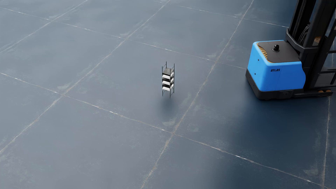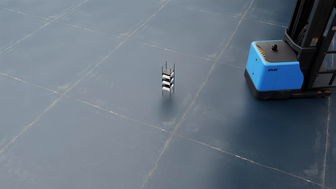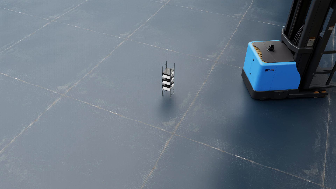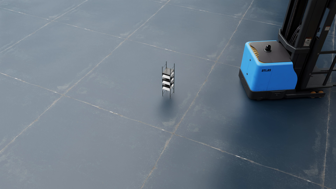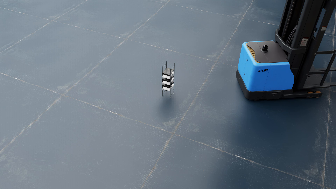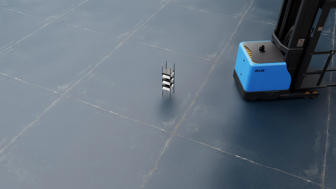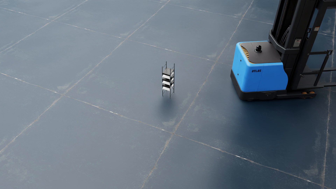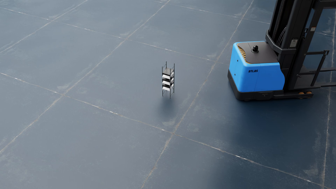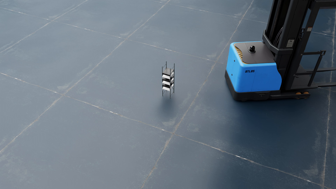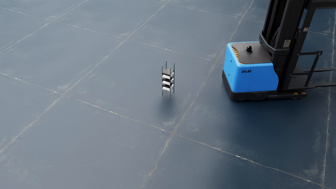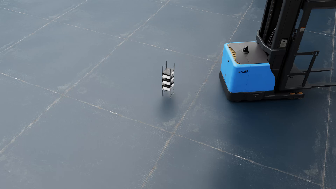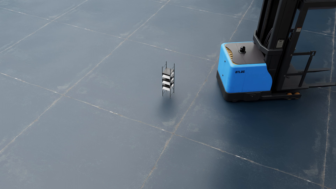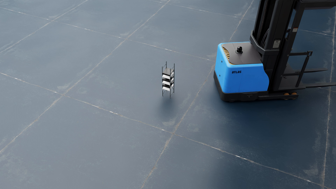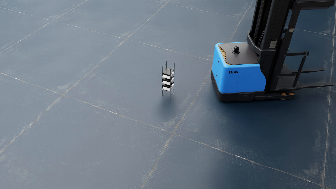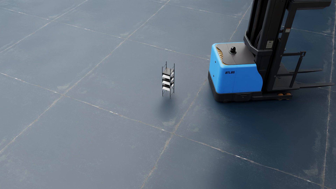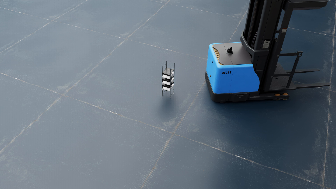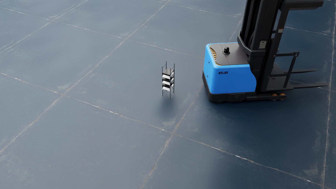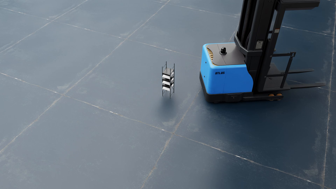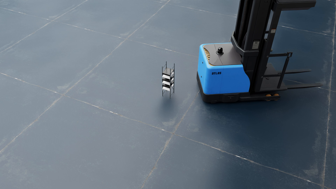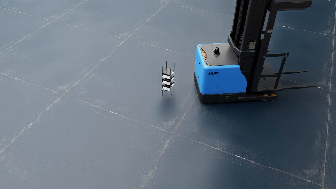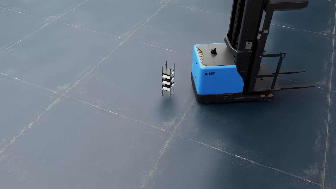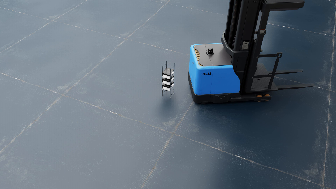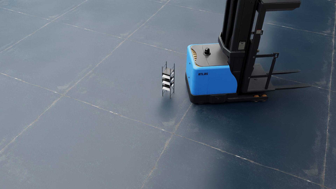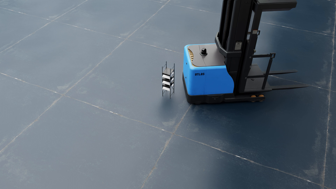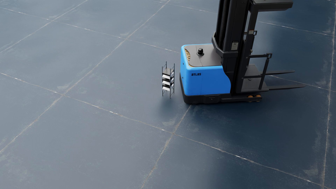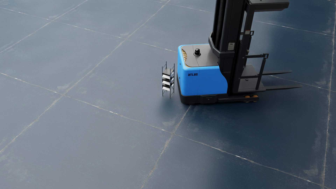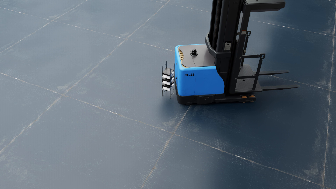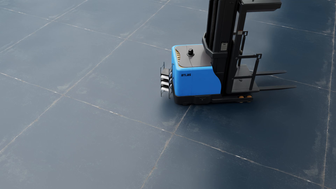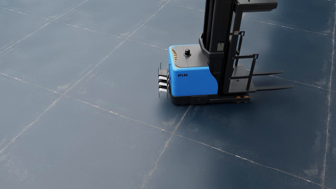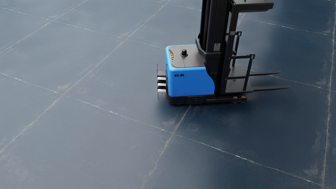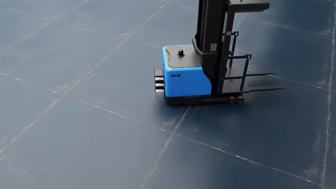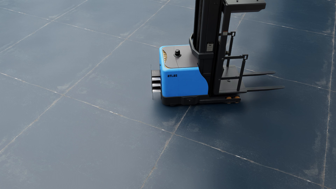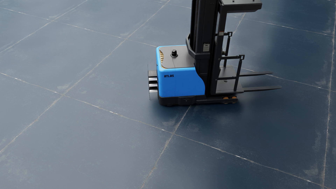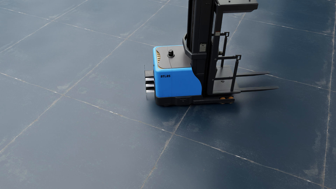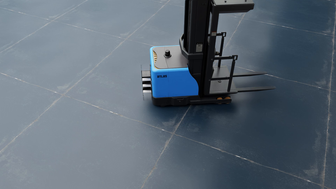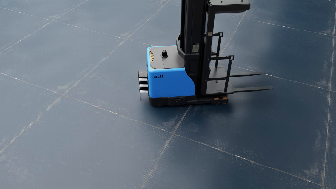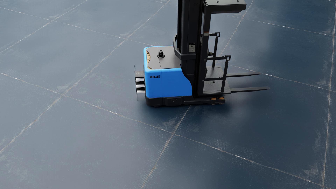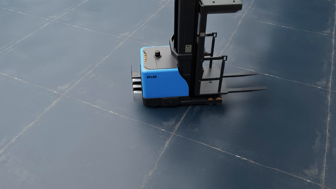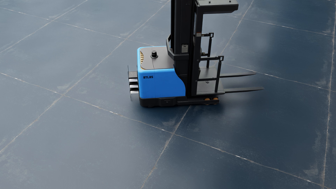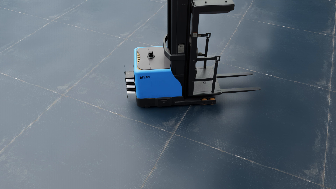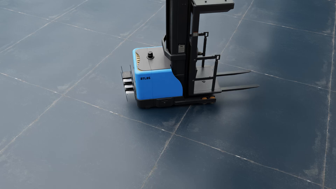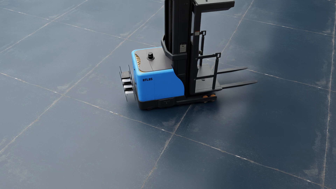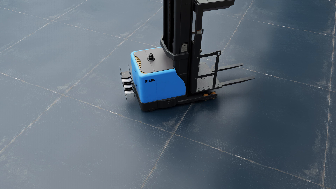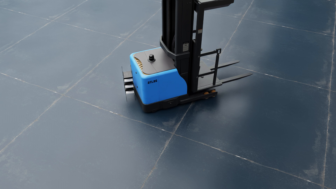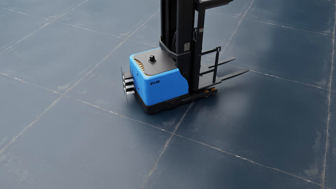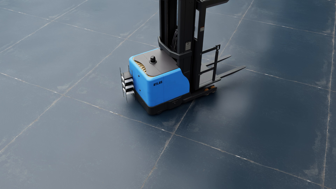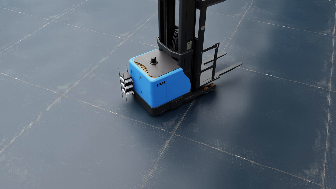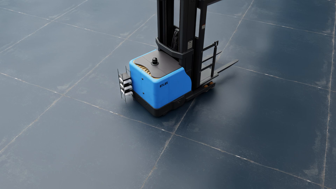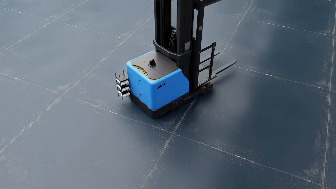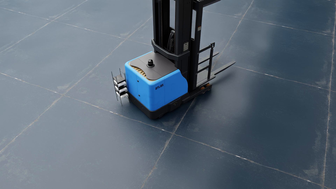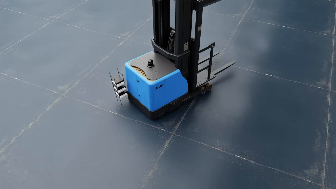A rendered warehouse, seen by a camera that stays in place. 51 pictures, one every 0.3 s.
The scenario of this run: A forklift runs into an object in its way.
